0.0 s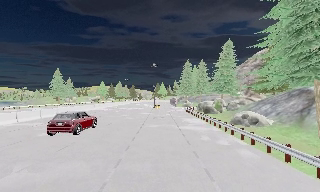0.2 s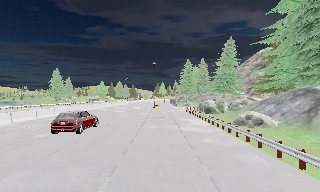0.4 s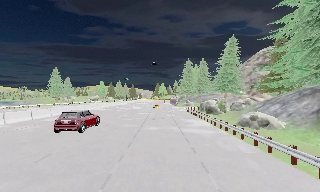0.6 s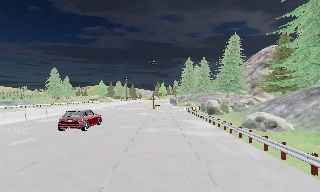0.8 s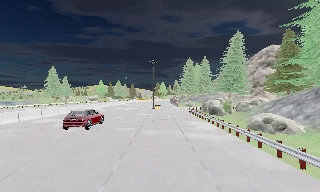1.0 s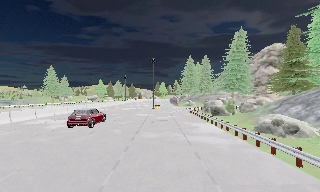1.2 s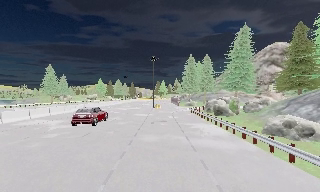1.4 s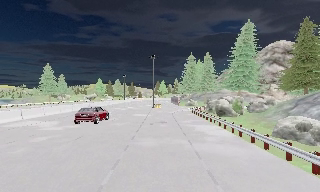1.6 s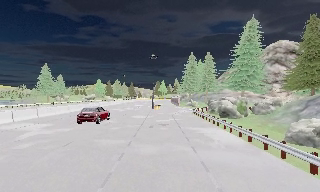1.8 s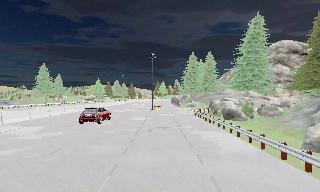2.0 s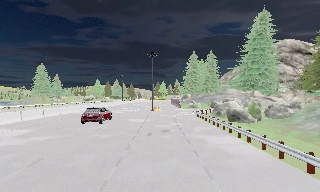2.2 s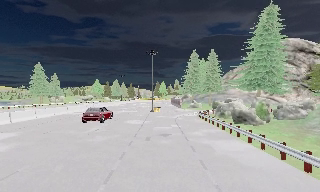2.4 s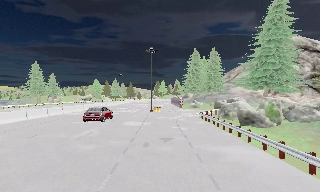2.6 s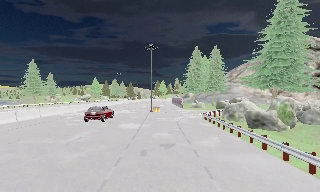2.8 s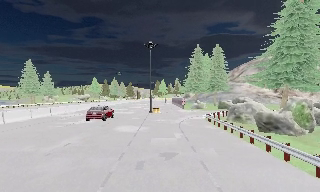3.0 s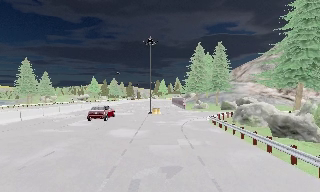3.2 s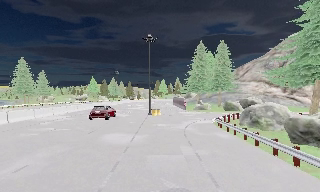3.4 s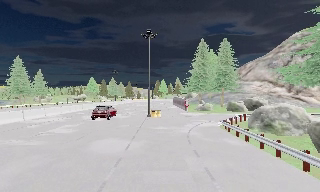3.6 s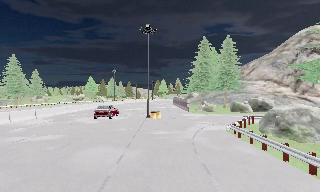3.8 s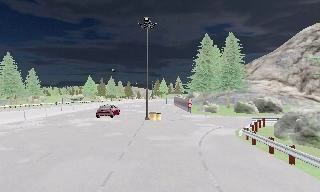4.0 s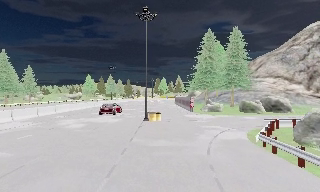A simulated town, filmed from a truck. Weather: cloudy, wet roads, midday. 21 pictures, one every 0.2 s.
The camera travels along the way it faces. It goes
forward.
0.0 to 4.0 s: The camera travels forward, about 25 m, so what stands in front looms larger. It gains speed.
The film runs forward here.
